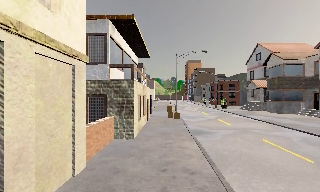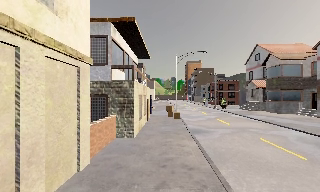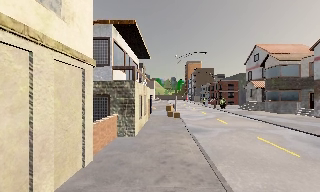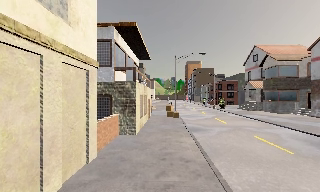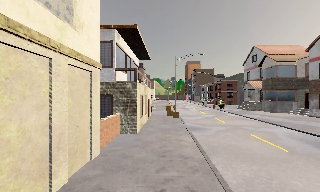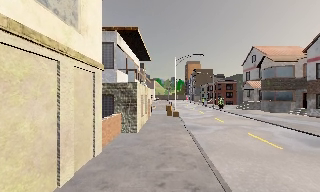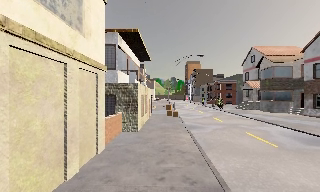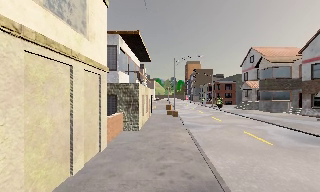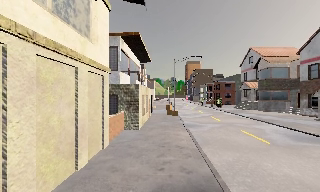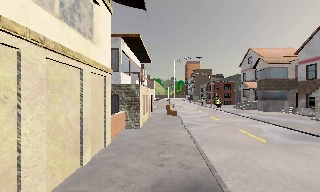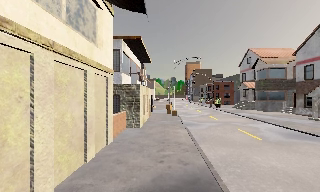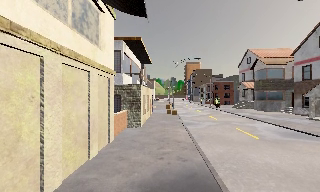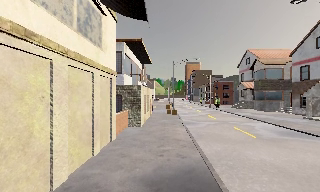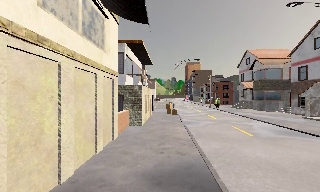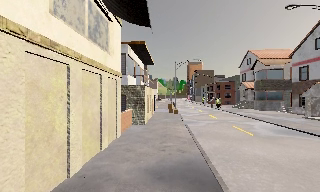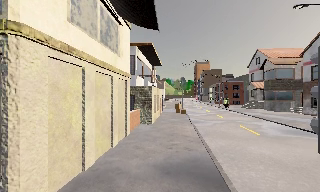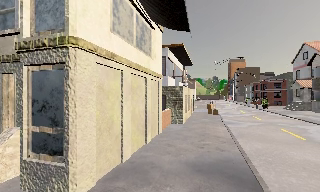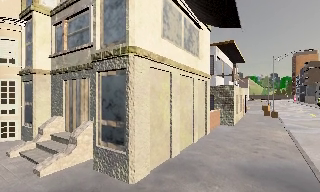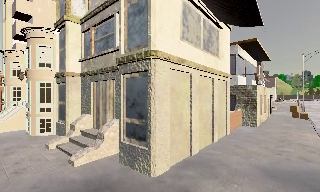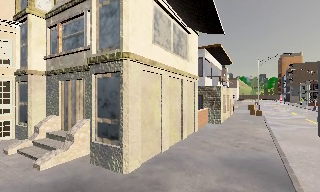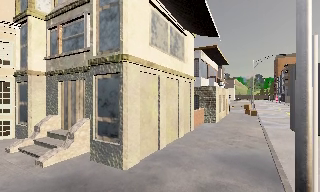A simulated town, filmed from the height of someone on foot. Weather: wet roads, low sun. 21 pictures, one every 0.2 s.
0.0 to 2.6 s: The camera travels backward, about 4 m, so what stands in front gets smaller.
2.6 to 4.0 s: The camera pans to its left, which is counterclockwise from overhead, by about 25 degrees. It travels backward, about 2 m, so what stands in front gets smaller.
The film runs backward here.
